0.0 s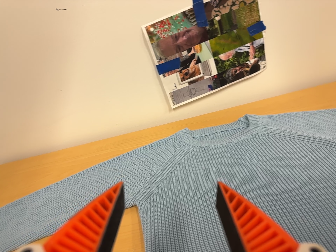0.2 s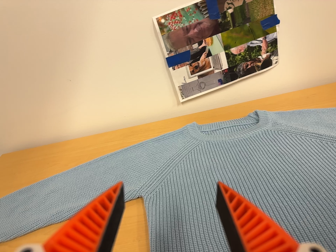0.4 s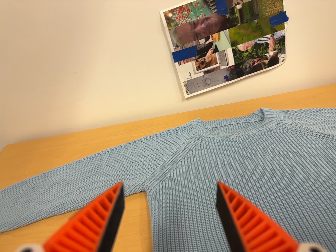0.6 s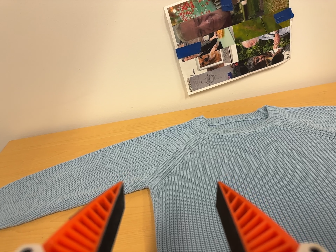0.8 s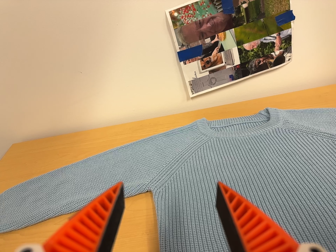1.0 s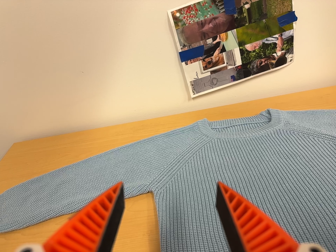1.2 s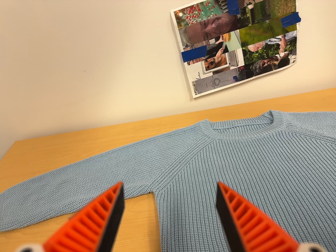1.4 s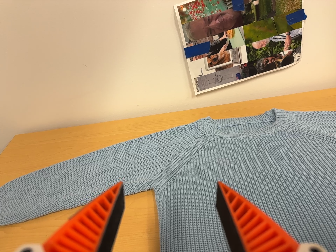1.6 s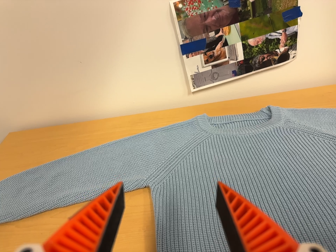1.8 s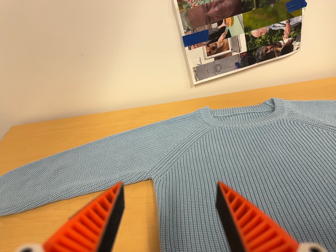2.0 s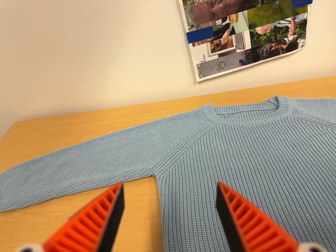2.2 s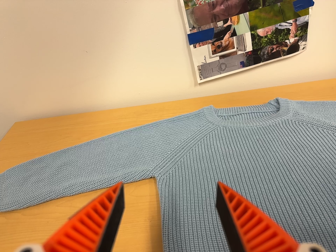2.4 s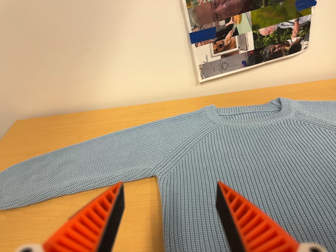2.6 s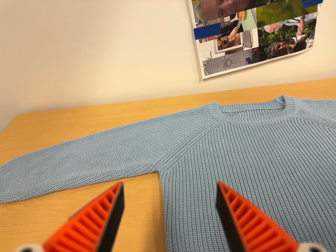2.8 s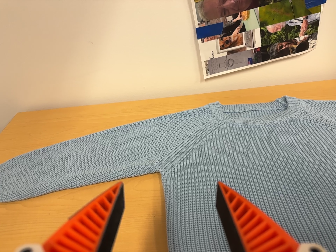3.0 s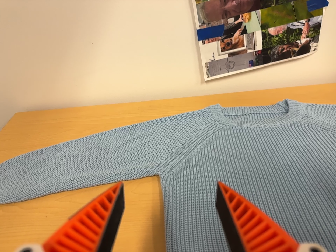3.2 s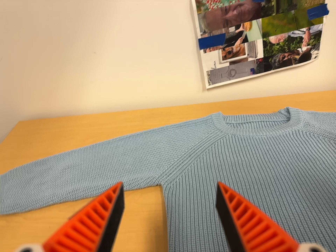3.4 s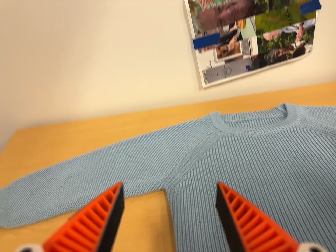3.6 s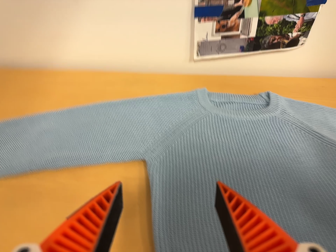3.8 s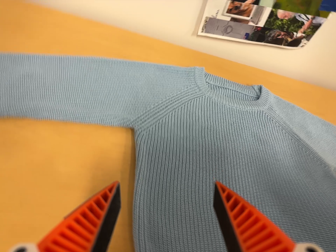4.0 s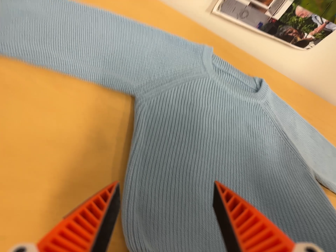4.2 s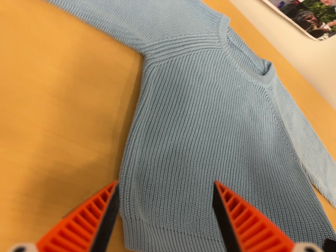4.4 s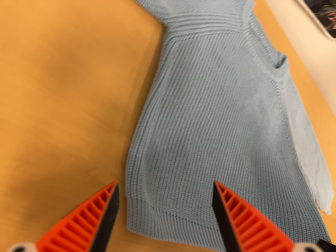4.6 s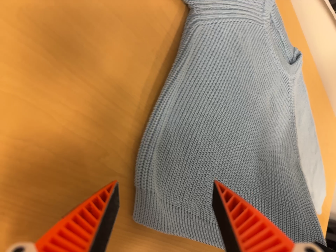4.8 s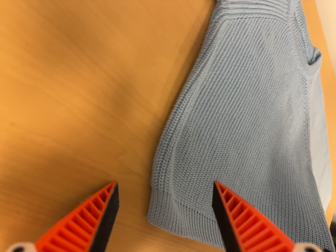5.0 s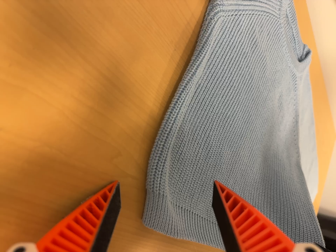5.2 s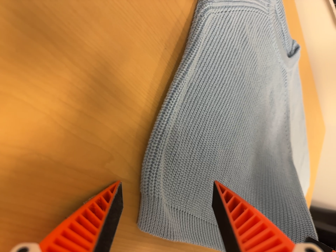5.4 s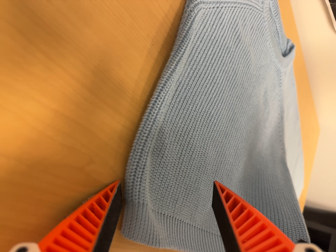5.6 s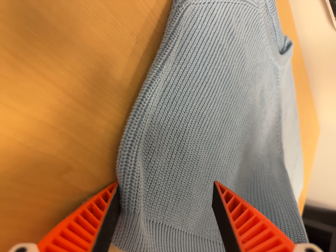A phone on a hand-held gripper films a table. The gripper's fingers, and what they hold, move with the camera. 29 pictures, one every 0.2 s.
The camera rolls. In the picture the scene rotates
clockwise.
The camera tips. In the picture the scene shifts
upward.
0.0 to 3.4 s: The camera's aim tips toward the bottom of its view by about 10 degrees.
3.4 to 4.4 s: The camera pans to its right by about 30 degrees. It travels to its left, about 20 cm. Its aim tips toward the bottom of its view by about 35 degrees, and the scene shifts upward. It rolls about its line of sight by about 50 degrees, and the scene rotates clockwise.
4.4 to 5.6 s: The camera travels forward, about 8 cm, so what stands in front looms larger.
The film runs forward here.
